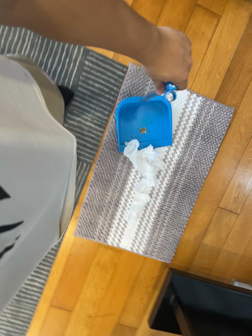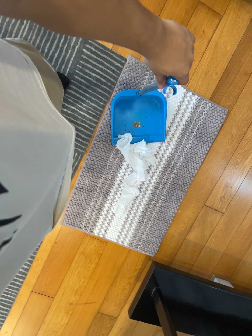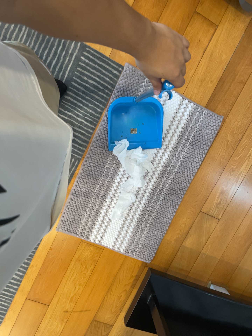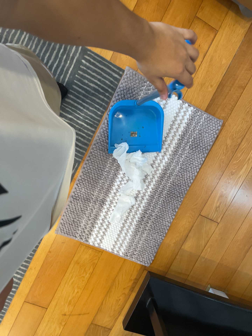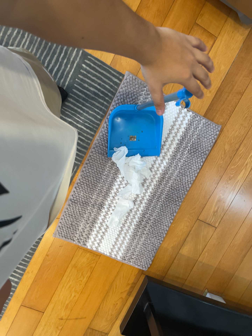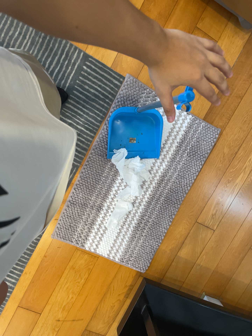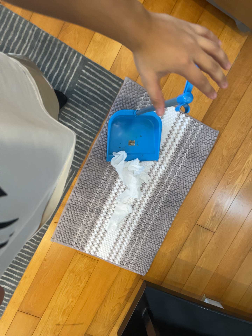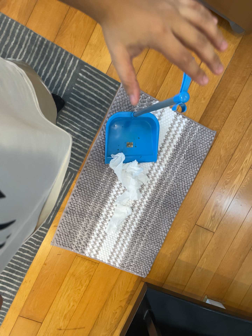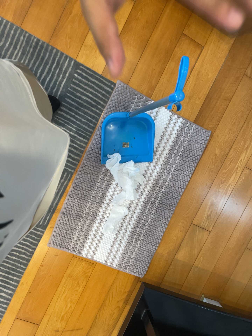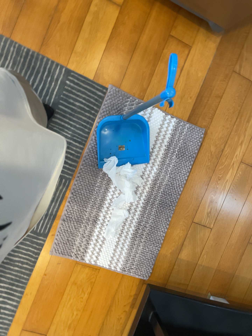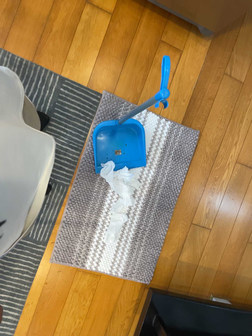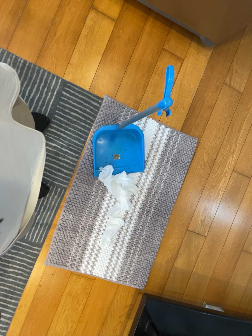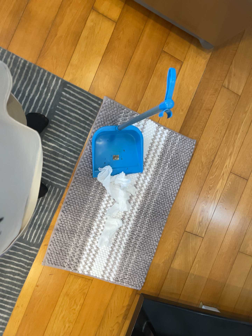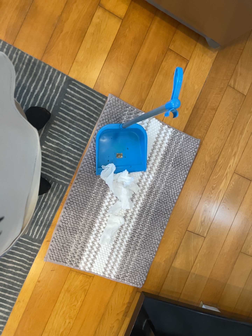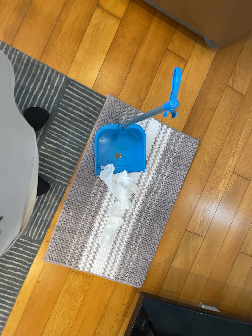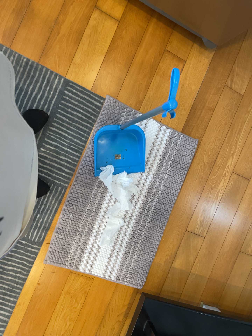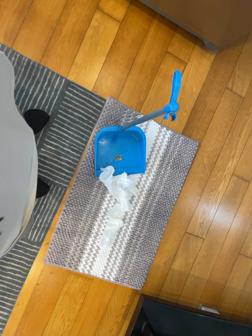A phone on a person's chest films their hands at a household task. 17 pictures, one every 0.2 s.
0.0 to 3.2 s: The camera travels to its left and backward, about 8 cm.
The film runs backward here.
